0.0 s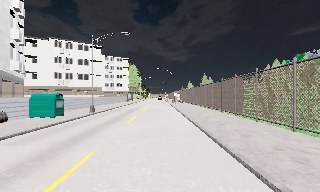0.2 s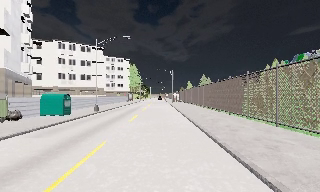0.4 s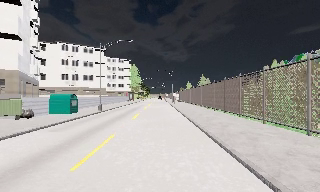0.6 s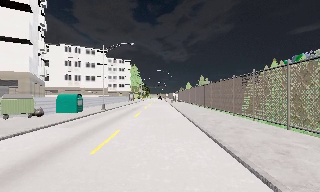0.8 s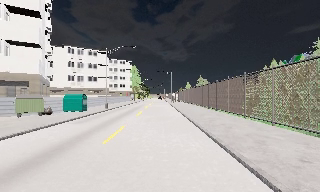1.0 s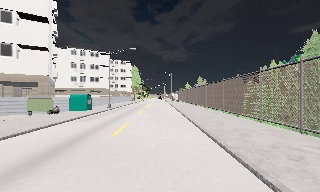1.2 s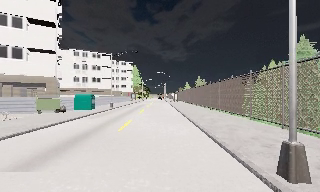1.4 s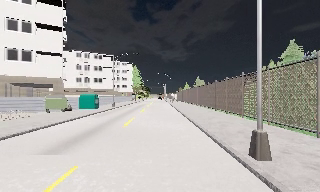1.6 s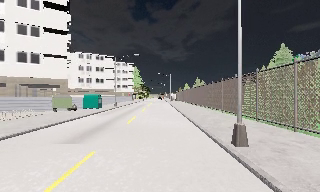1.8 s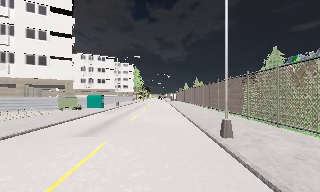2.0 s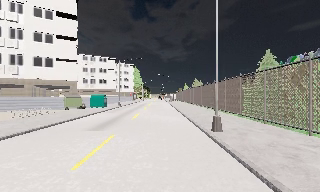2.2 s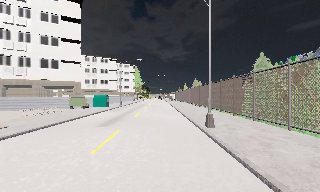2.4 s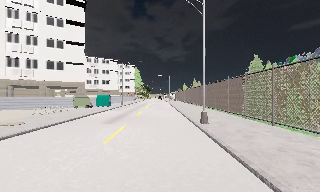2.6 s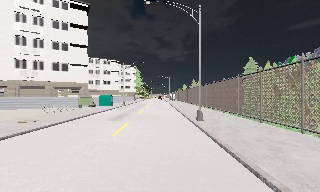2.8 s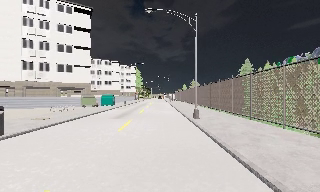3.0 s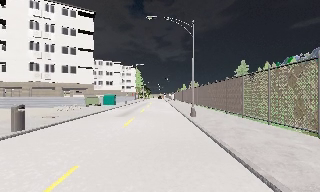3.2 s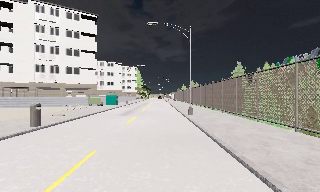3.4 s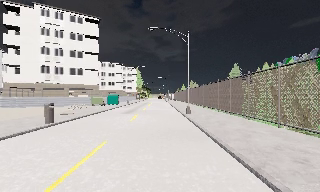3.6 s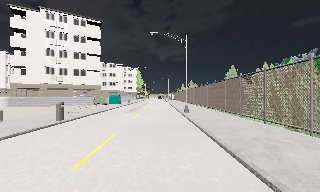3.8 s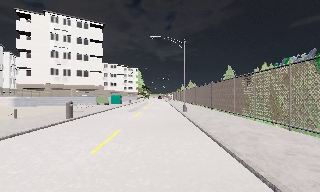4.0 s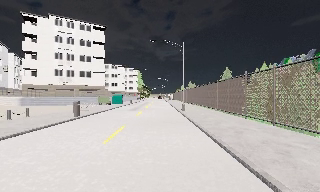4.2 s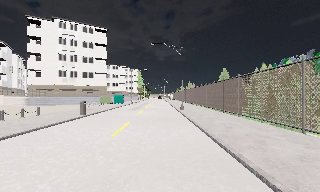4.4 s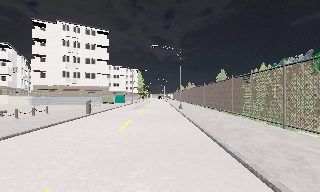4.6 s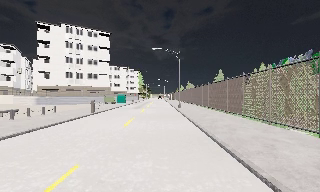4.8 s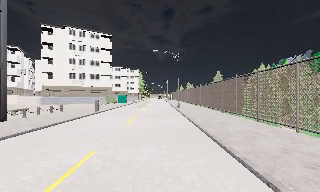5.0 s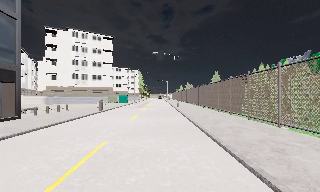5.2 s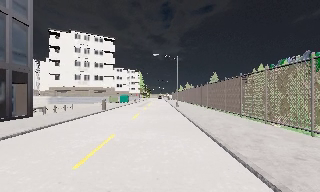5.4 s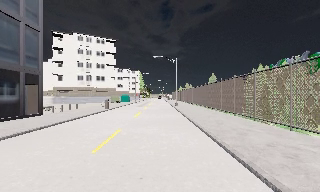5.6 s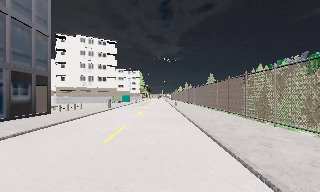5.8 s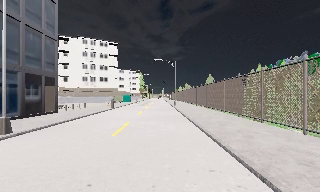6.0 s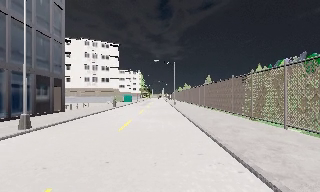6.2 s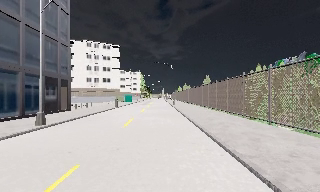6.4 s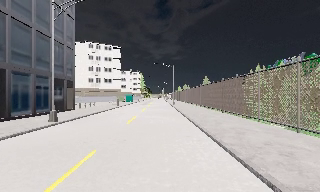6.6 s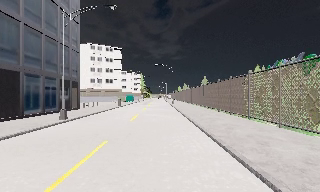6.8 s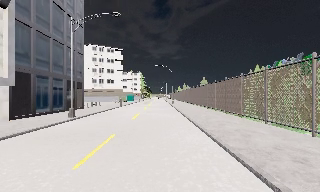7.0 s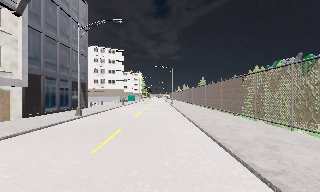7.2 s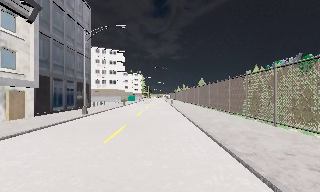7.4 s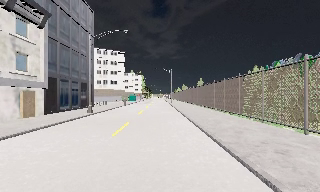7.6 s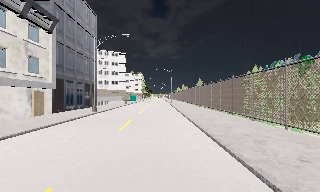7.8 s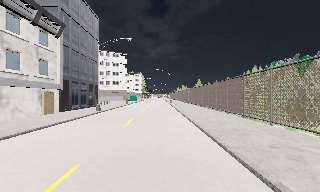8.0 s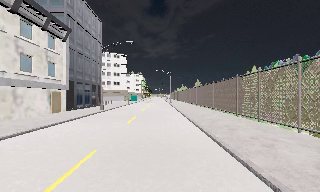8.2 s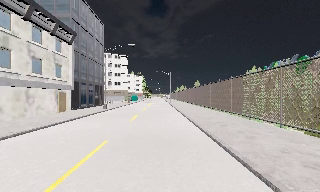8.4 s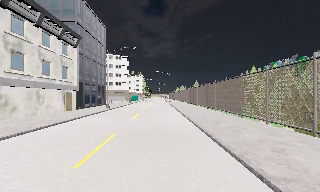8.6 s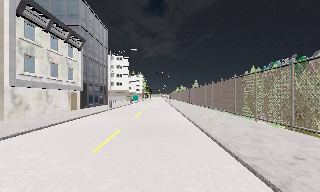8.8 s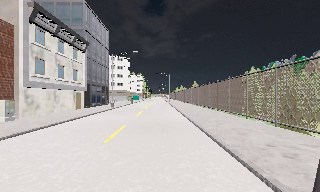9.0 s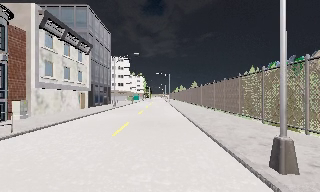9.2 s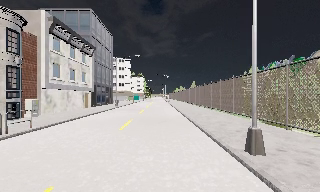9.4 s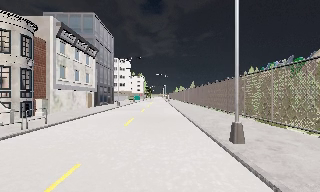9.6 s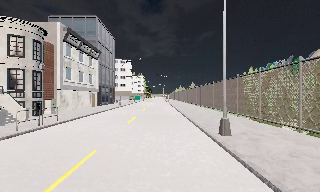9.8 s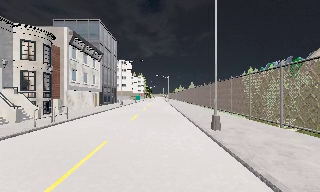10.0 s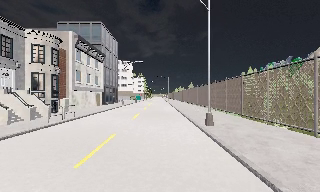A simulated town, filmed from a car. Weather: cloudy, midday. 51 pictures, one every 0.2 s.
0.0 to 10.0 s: The camera travels backward, about 50 m, so what stands in front gets smaller.
The film runs backward here.
